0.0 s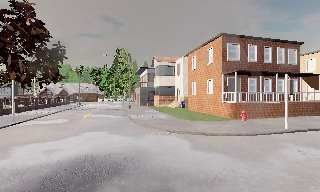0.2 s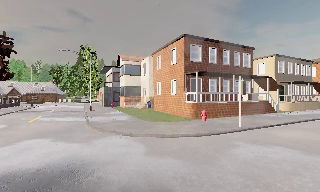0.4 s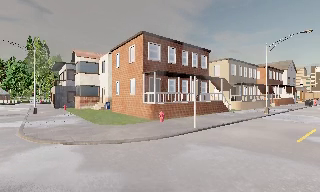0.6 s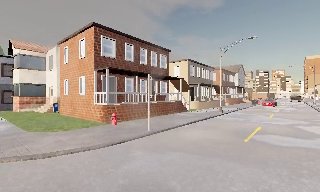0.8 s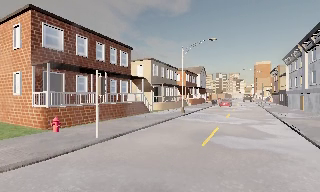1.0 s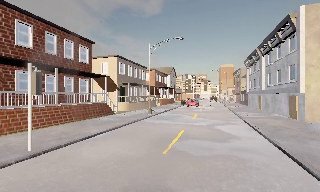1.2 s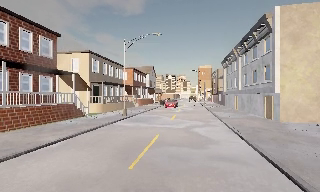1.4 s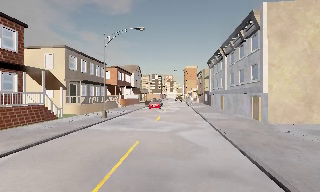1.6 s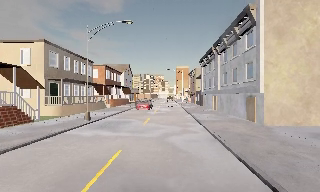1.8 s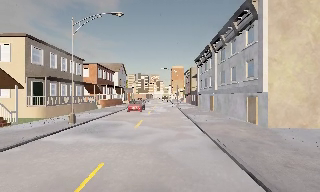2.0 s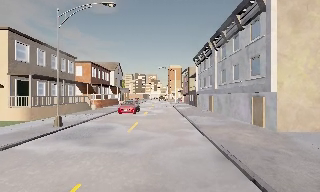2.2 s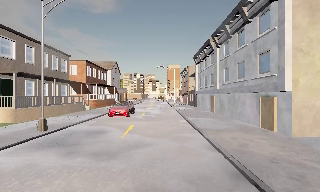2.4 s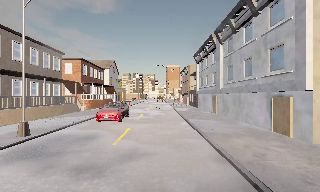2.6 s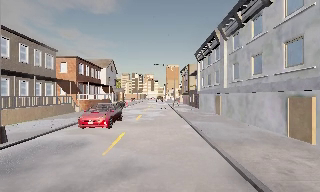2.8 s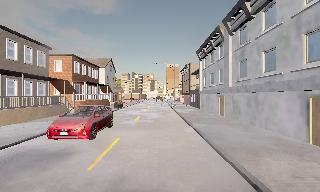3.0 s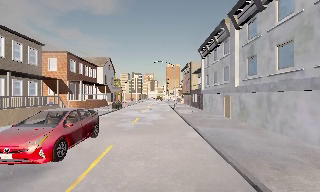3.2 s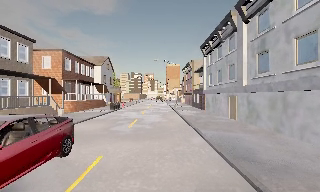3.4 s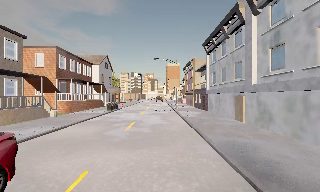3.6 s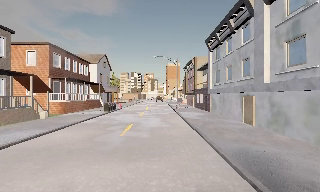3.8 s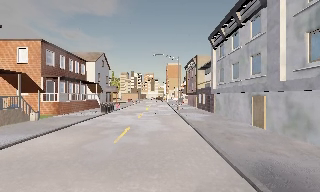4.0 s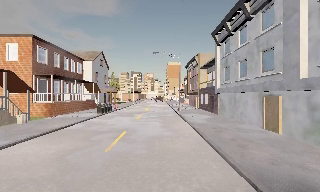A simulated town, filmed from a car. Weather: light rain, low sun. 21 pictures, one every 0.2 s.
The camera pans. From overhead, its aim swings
clockwise.
The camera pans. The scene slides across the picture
to the left.
0.0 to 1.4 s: The scene slides to the left, as the camera pans about 70 degrees to its right. It travels forward and to its right, about 8 m.
1.4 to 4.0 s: The camera travels forward, about 15 m, so what stands in front looms larger.
The film runs forward here.
